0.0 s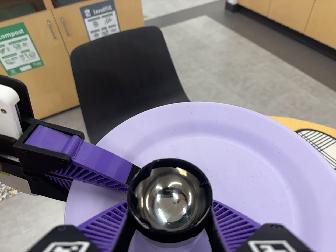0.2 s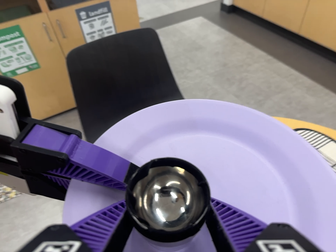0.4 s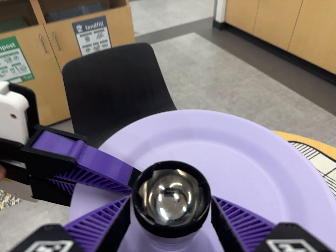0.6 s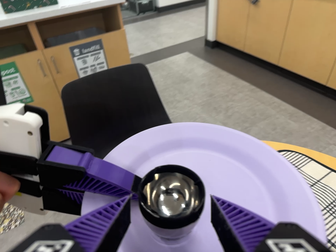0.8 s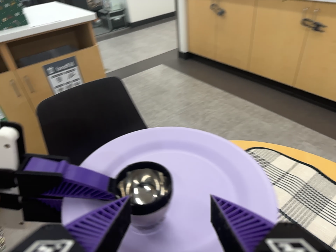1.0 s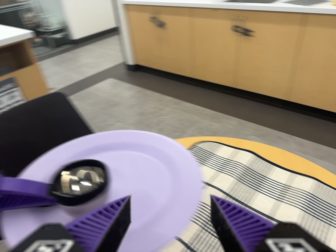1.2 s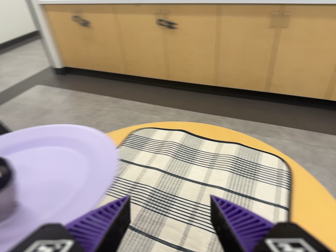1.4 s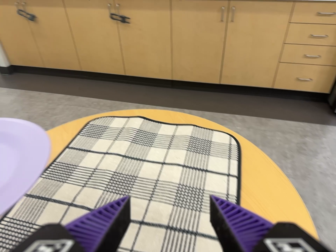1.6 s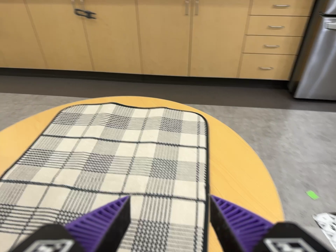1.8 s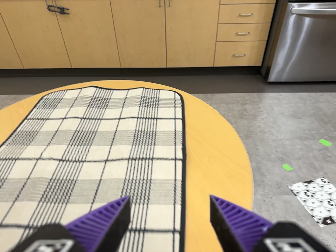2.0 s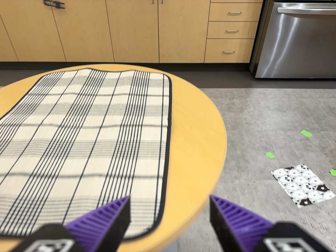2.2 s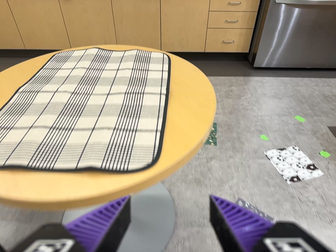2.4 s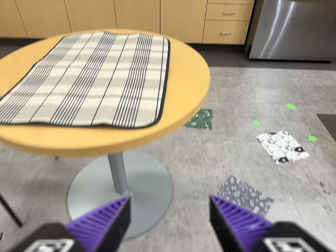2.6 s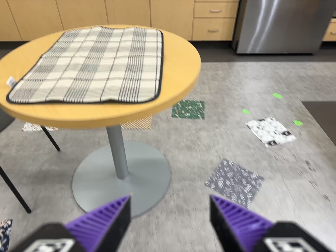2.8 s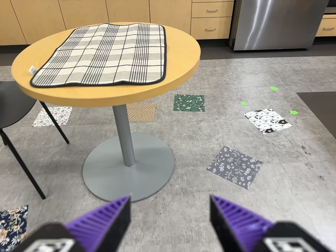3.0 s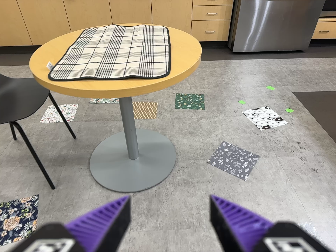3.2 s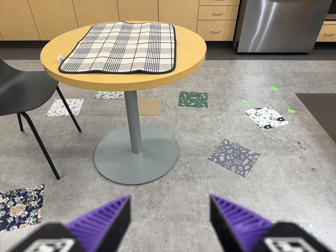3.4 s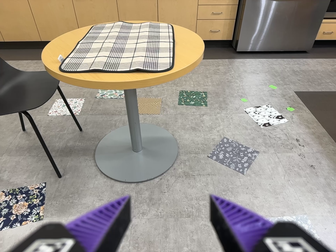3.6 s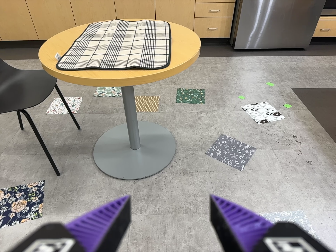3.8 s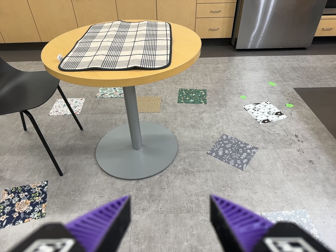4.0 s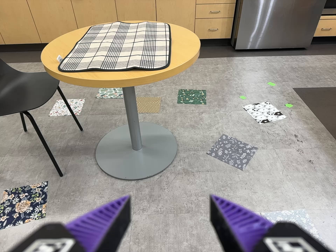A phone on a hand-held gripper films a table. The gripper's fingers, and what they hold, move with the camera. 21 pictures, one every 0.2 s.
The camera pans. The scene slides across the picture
to the left.
The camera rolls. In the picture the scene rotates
counterclockwise.
0.0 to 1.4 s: The camera swings to its right by about 40 degrees, and the scene slides to the left. It travels toward the bottom of its view, backward and to its right, about 20 cm. Its aim tips toward the top of its view by about 10 degrees. It rolls about its line of sight by about 25 degrees, and the scene rotates counterclockwise.
1.4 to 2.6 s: The camera swings to its right by about 15 degrees, and the scene slides to the left. It travels backward and toward the bottom of its view, about 60 cm, so what stands in front gets smaller. It rolls about its line of sight by about 10 degrees, and the scene rotates counterclockwise.
2.6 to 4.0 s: The camera travels backward and toward the bottom of its view, about 30 cm, so what stands in front gets smaller.
The film runs backward here.
